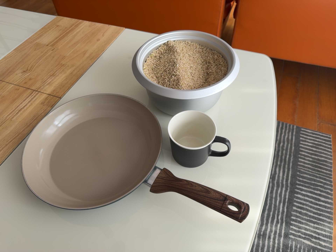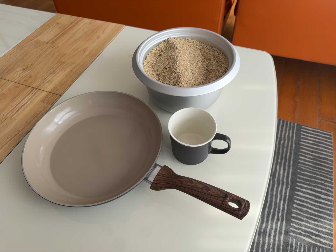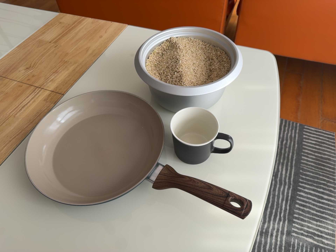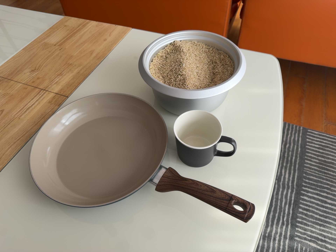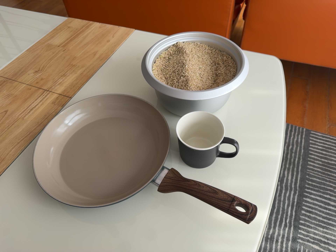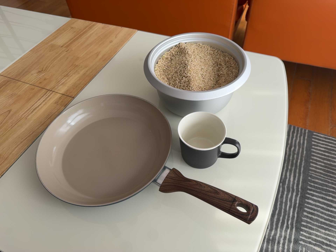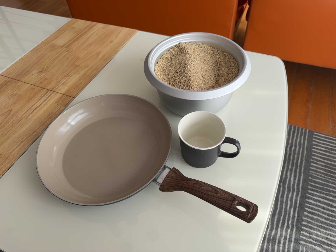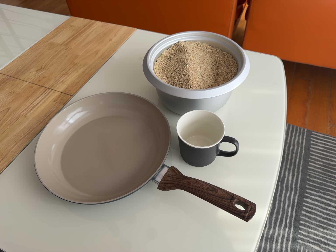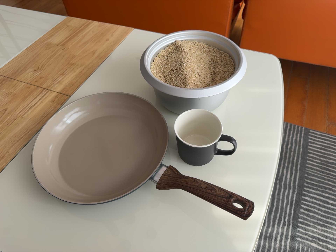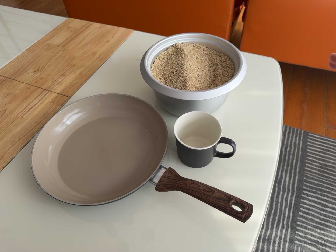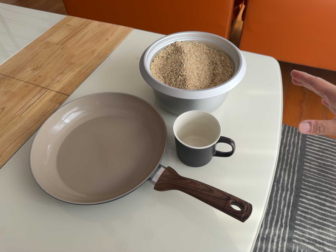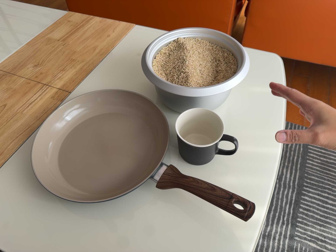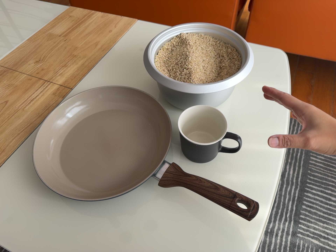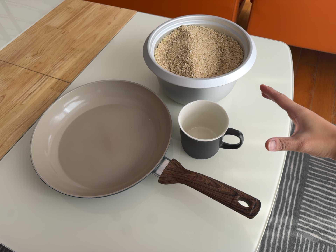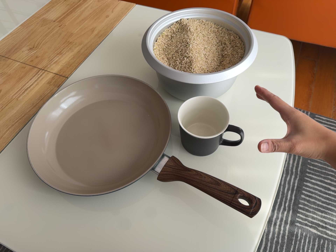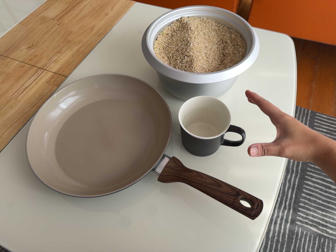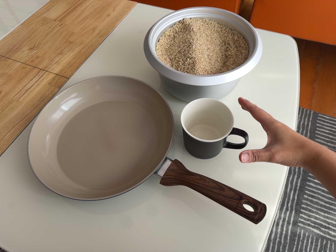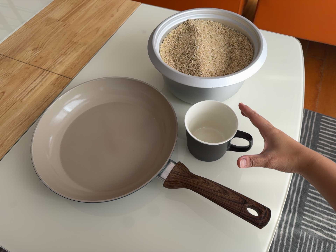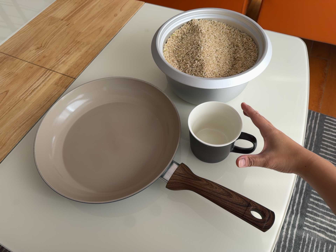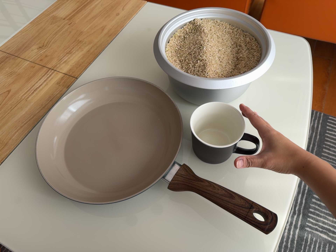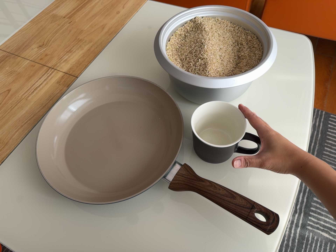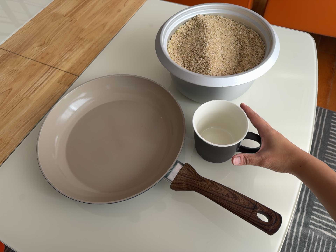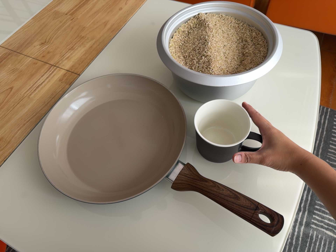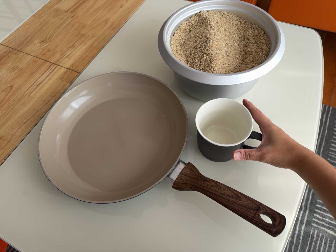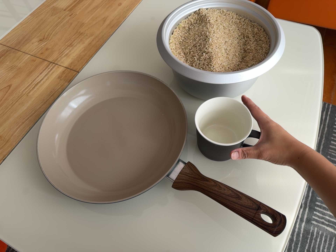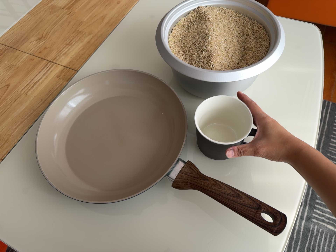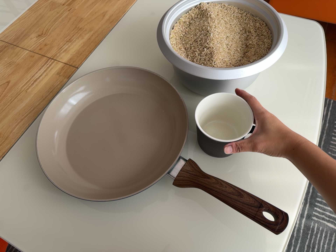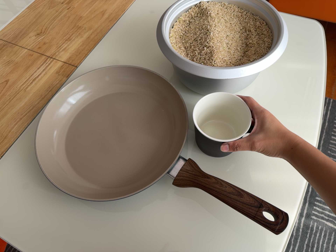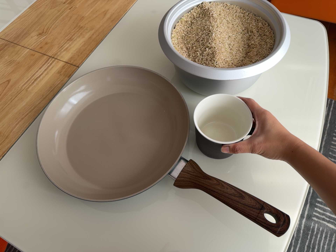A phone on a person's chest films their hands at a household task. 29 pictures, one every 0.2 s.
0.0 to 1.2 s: The camera shifts only a little, or ends up much as it began.
1.2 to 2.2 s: The camera keeps its place and its aim.
2.2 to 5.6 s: The camera travels forward and toward the top of its view, about 8 cm, so what stands in front looms larger. Its aim tips toward the bottom of its view by about 10 degrees.
The film runs forward here.
